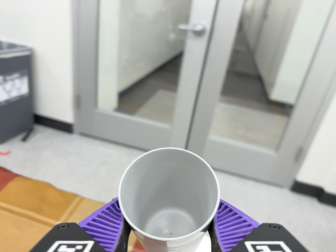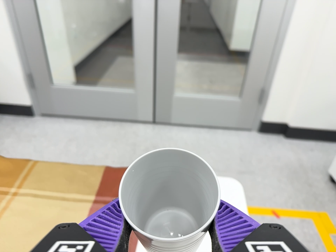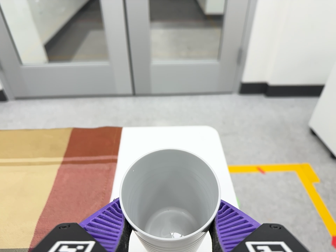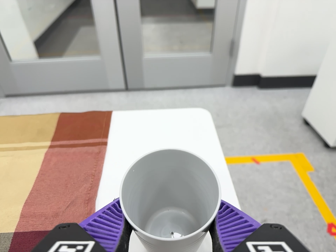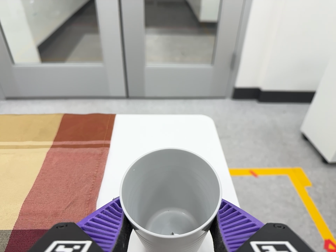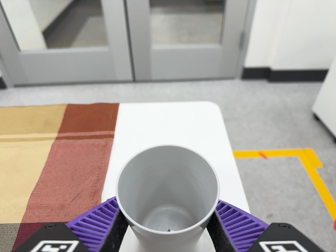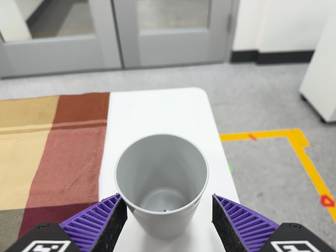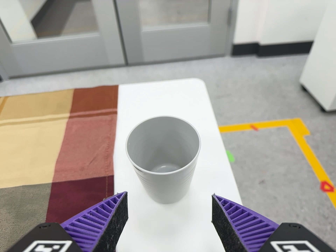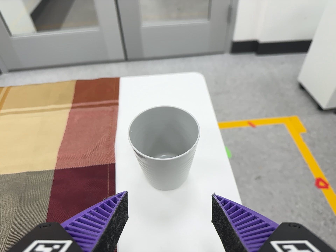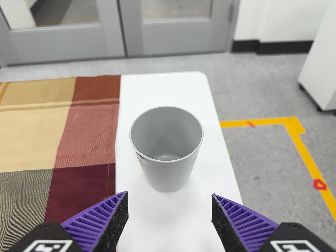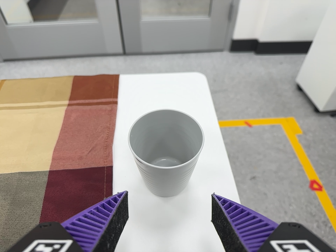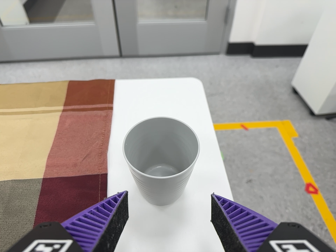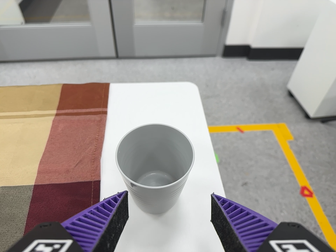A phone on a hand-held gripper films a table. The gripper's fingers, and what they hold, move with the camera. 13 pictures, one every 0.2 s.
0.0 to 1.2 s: The camera pans to its right by about 10 degrees. It travels toward the bottom of its view, to its right and forward, about 14 cm, so close, fixed things drift upward. Its aim tips toward the bottom of its view by about 20 degrees, and the scene shifts upward. It rolls about its line of sight by about 20 degrees, and the scene rotates counterclockwise.
1.2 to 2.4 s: The camera shifts only a little, or ends up much as it began.
The film runs forward here.
